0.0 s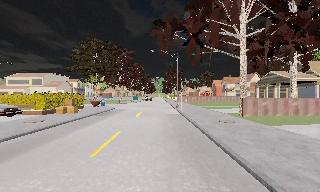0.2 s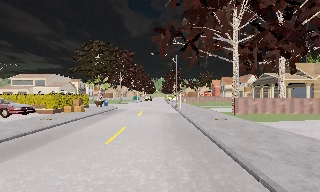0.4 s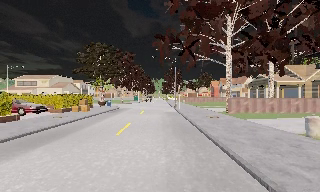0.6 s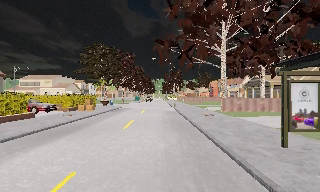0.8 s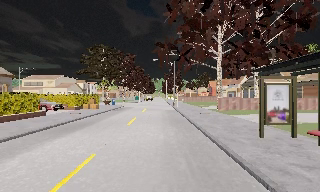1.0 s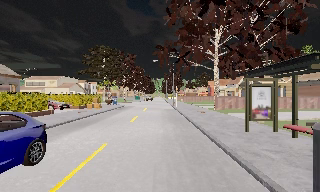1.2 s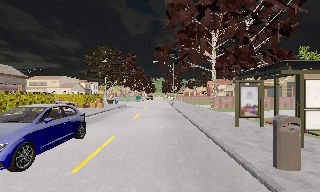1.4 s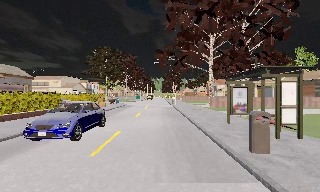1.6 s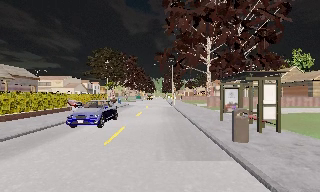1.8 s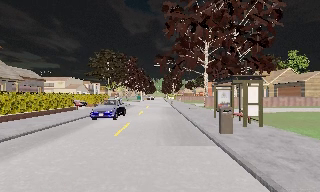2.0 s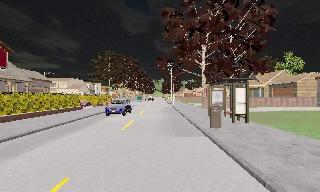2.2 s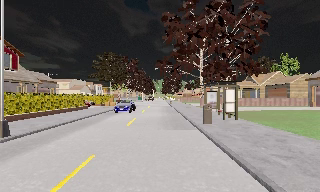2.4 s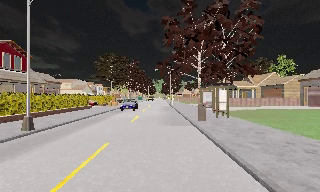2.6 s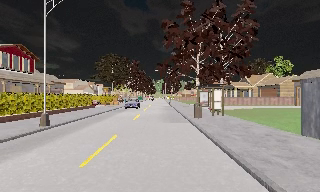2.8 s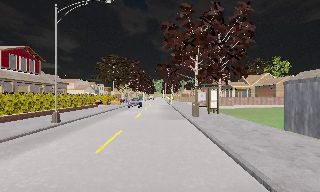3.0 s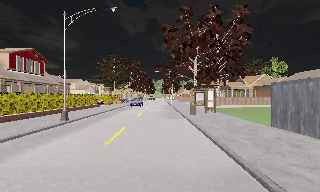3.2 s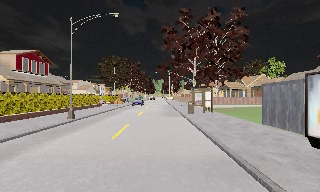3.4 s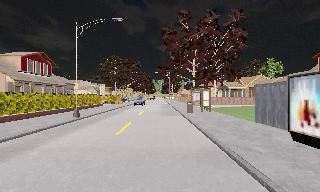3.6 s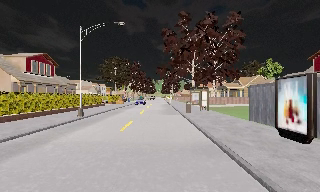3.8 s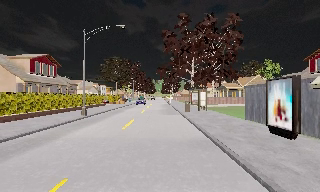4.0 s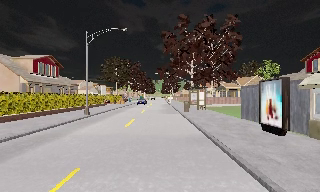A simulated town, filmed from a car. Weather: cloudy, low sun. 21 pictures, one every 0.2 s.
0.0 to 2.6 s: The camera travels backward, about 16 m, so what stands in front gets smaller.
2.6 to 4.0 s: The camera travels backward, about 5 m, so what stands in front gets smaller. It loses speed.
The film runs backward here.
